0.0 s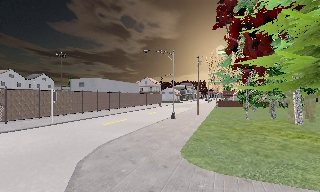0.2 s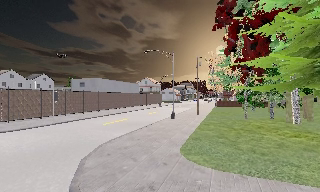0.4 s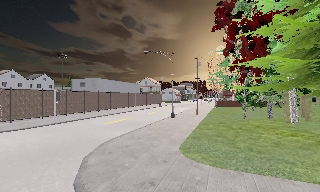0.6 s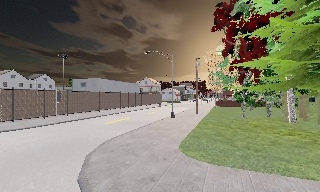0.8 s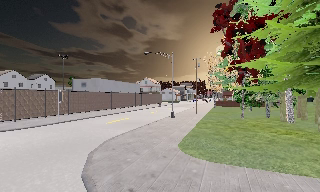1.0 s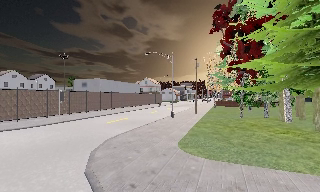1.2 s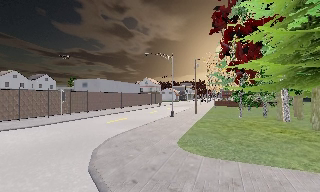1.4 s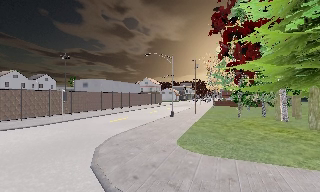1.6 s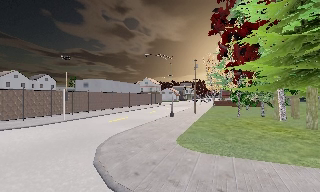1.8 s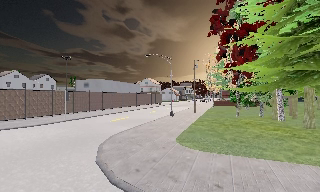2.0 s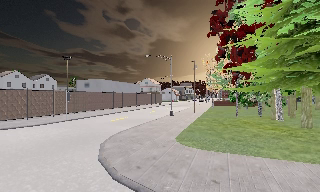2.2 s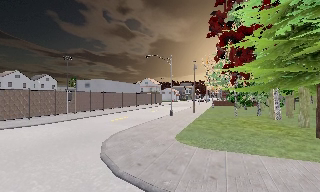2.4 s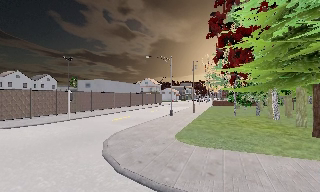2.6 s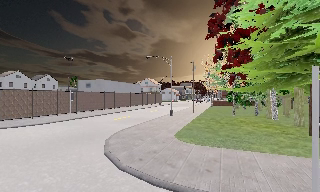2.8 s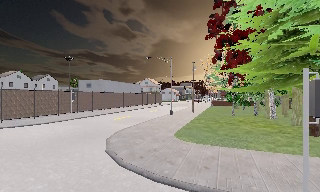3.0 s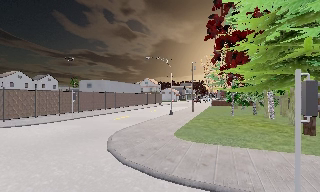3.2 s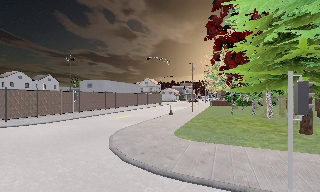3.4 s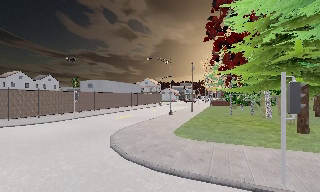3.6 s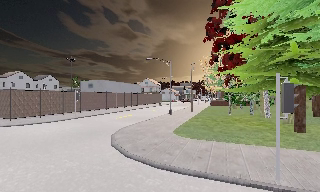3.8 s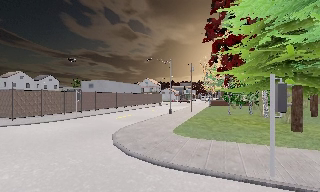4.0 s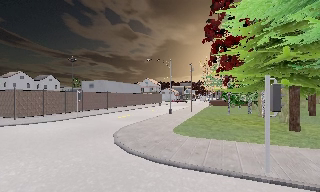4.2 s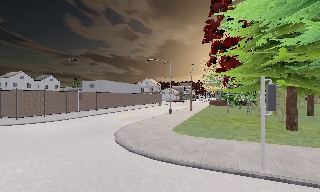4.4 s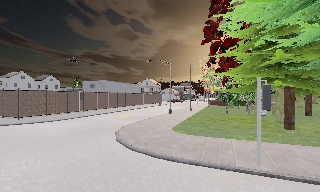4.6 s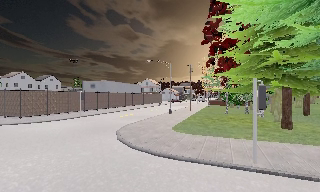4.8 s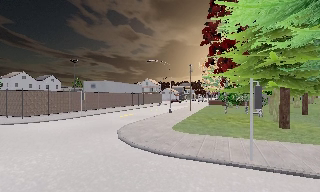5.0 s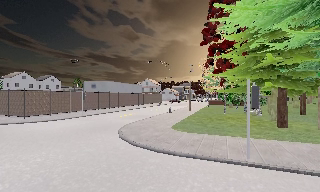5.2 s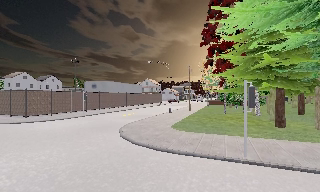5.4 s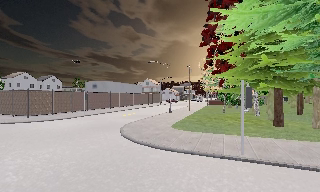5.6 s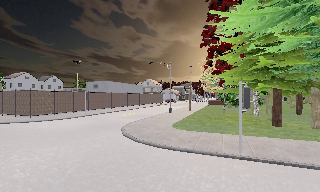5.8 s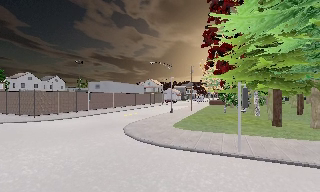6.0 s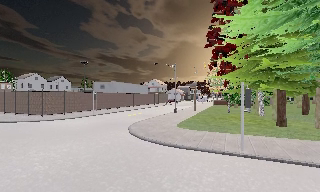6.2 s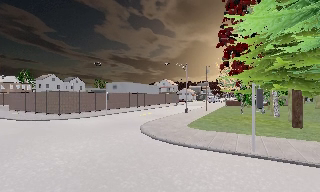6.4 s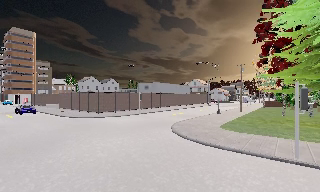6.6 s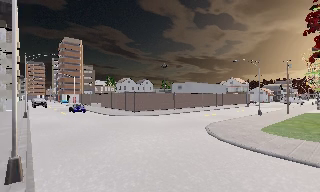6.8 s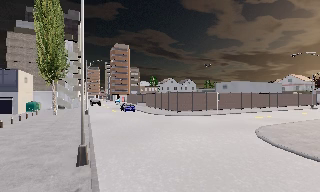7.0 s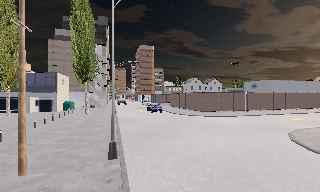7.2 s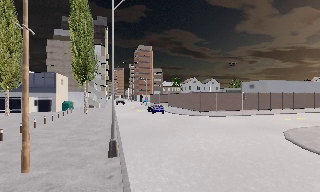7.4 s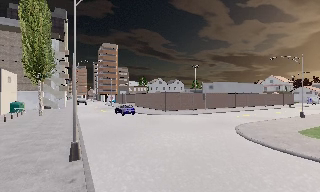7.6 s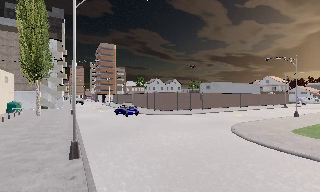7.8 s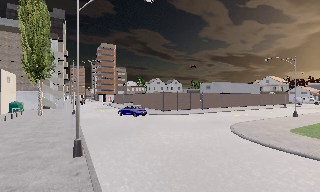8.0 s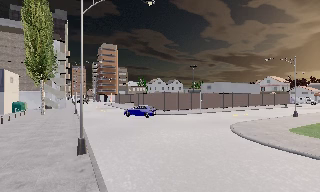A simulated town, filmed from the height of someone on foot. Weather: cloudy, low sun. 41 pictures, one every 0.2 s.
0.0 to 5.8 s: The camera travels backward, about 7 m, so what stands in front gets smaller.
5.8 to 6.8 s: The camera pans to its left, which is counterclockwise from overhead, by about 45 degrees. It travels backward, about 1 m.
6.8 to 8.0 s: The camera travels backward, about 1.5 m, so what stands in front gets smaller.
The film runs backward here.
